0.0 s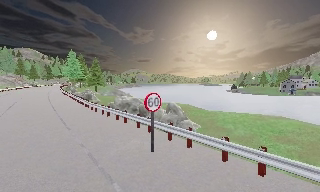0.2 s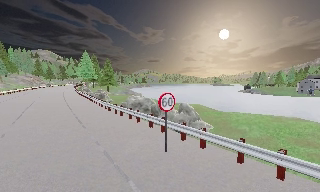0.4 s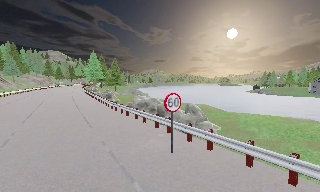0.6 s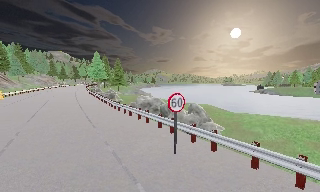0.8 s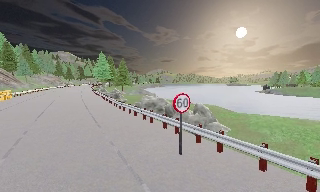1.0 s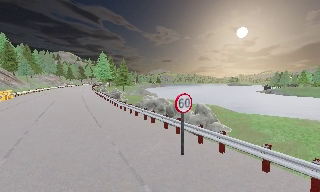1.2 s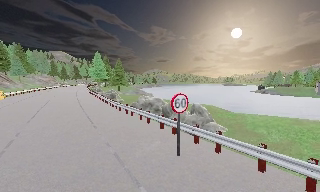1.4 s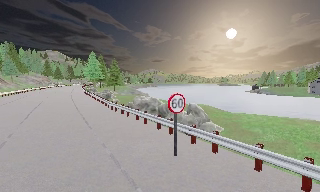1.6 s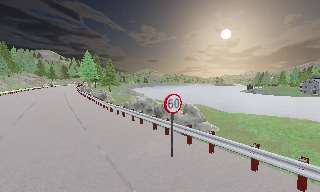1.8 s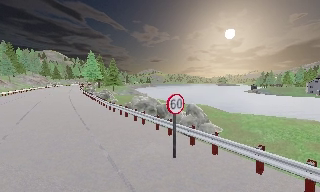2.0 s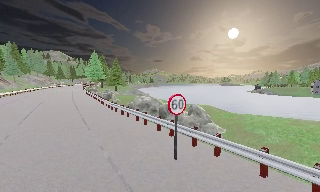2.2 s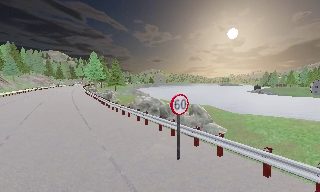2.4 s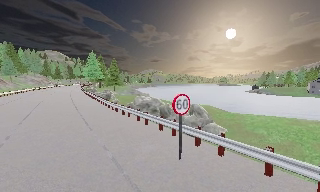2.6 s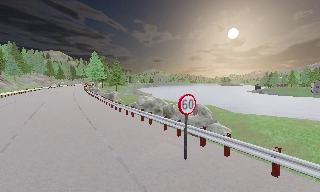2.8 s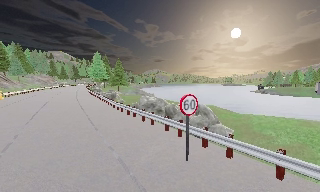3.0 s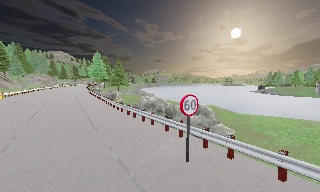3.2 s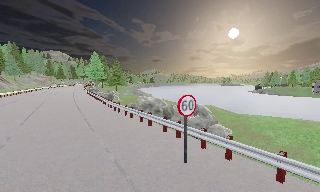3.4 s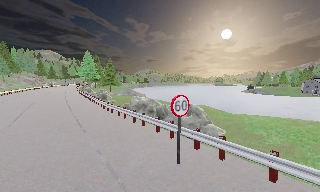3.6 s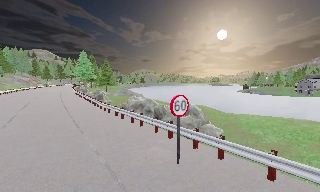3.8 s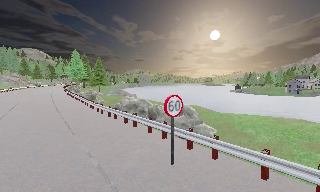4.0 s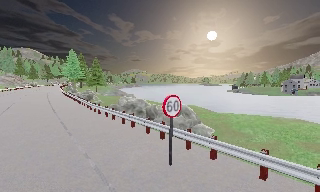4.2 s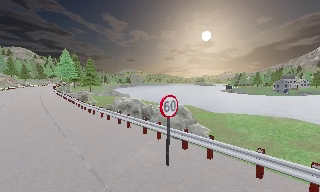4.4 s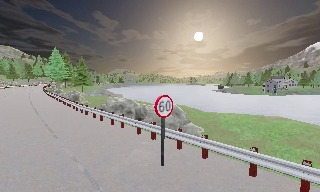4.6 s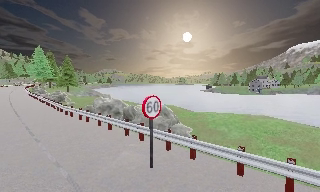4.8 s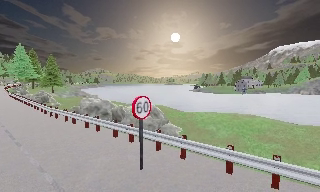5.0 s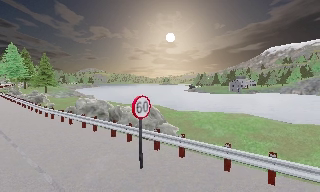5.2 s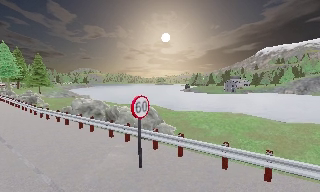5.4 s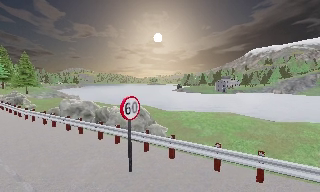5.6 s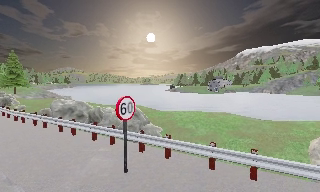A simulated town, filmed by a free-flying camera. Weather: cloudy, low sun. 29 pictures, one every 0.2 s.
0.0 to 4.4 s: The camera travels forward and to its left, about 1 m, so what stands in front looms larger.
4.4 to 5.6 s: The camera swings to its right by about 15 degrees, and the scene slides to the left.
The film runs forward here.
